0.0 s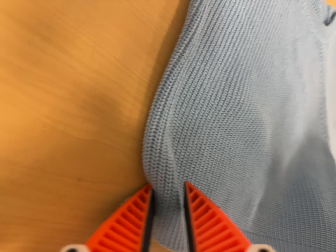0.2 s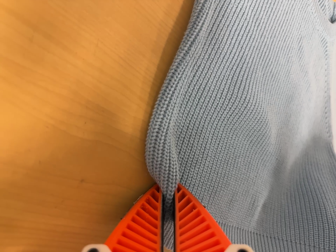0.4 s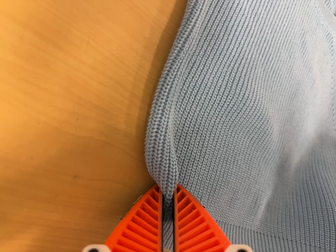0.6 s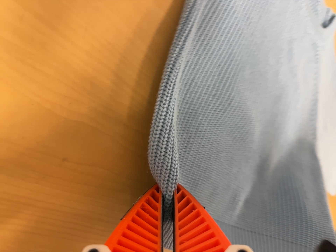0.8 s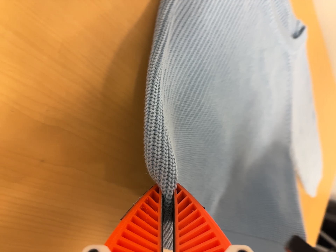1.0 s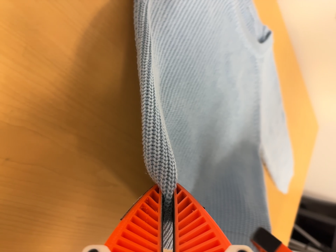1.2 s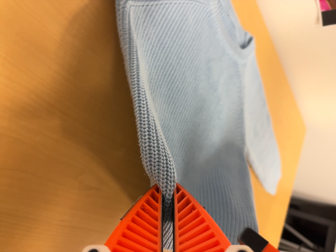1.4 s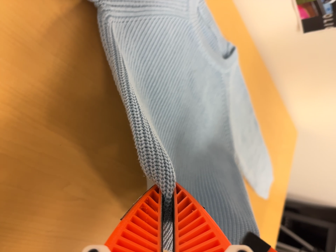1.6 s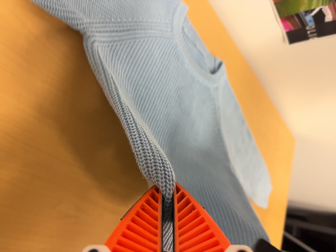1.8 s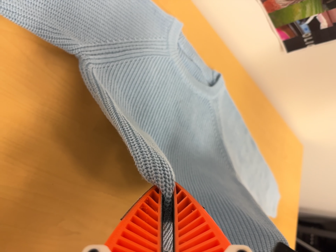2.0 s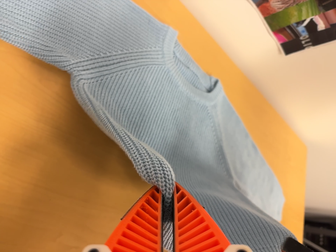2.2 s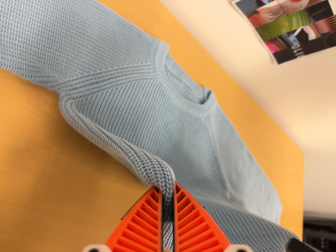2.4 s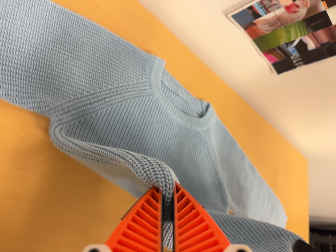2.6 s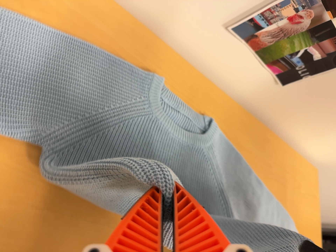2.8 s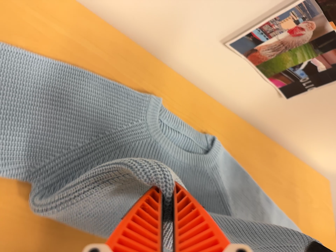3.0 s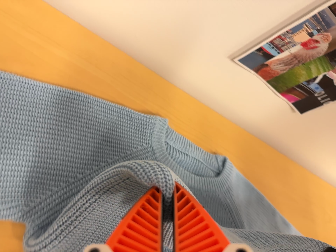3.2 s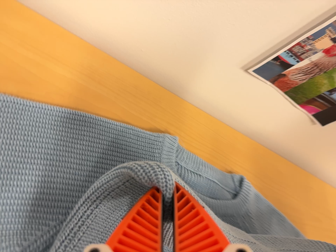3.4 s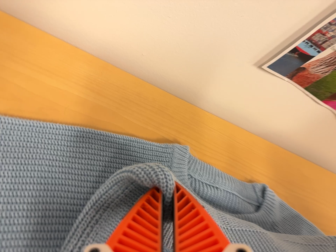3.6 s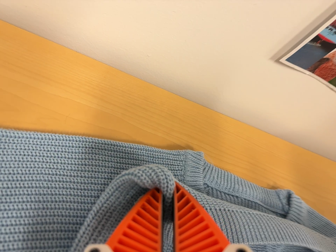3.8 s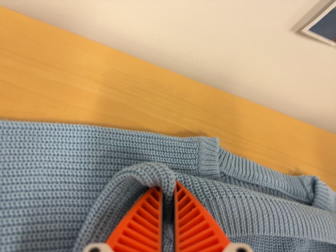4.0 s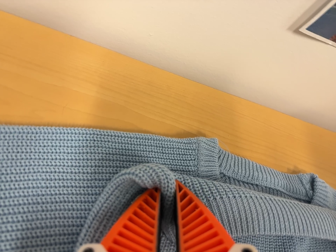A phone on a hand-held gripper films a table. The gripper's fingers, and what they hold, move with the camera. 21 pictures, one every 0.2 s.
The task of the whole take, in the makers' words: fold up.
0.0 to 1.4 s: The camera travels to its right and backward, about 10 cm, so close, fixed things drift to the left.
1.4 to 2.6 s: The camera travels toward the top of its view and to its right, about 12 cm, so close, fixed things drift downward. Its aim tips toward the top of its view by about 10 degrees, and the scene shifts downward. It rolls about its line of sight by about 10 degrees, and the scene rotates counterclockwise.
2.6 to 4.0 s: The camera pans to its left by about 10 degrees. It travels forward, about 18 cm, so what stands in front looms larger. Its aim tips toward the top of its view by about 10 degrees, and the scene shifts downward. It rolls about its line of sight by about 15 degrees, and the scene rotates counterclockwise.
The film runs forward here.
